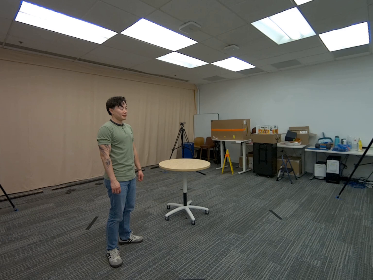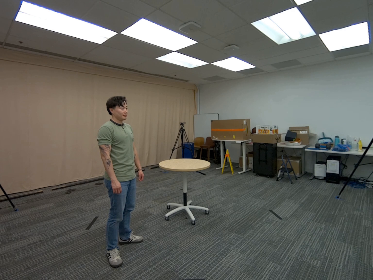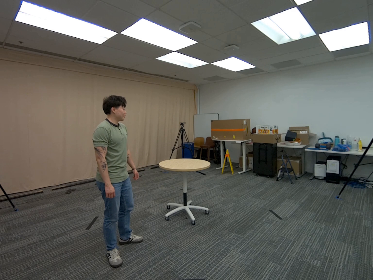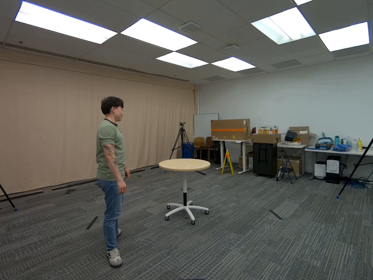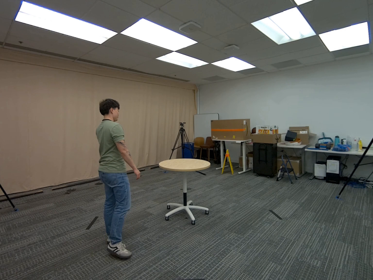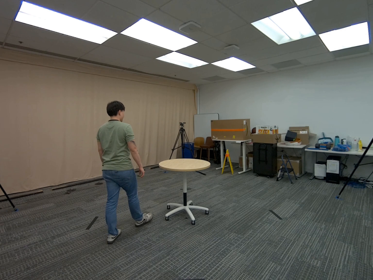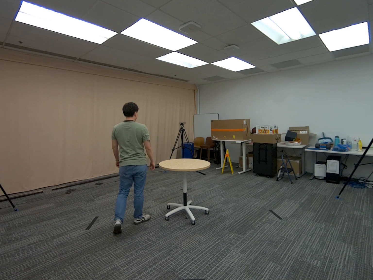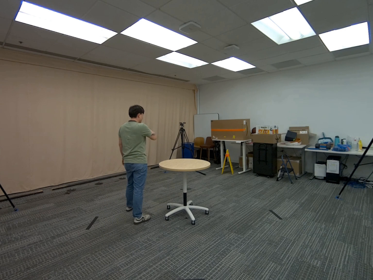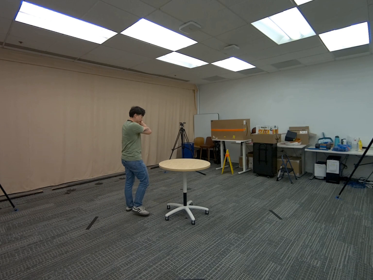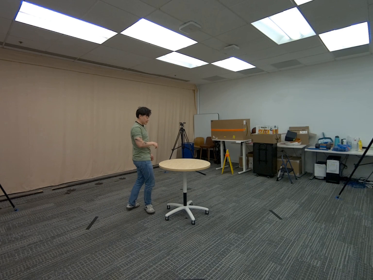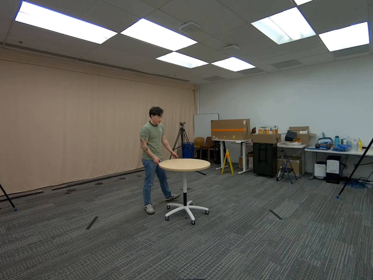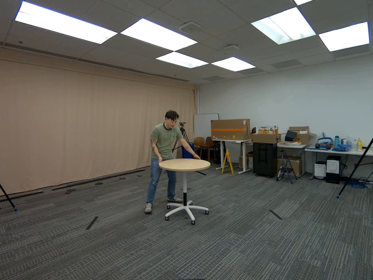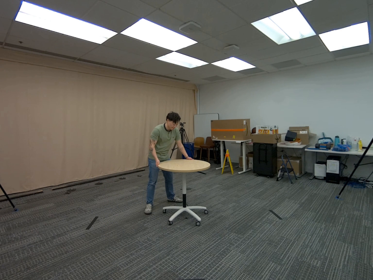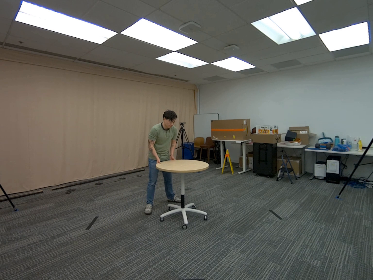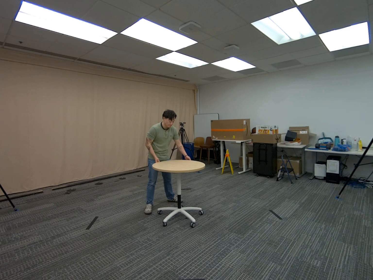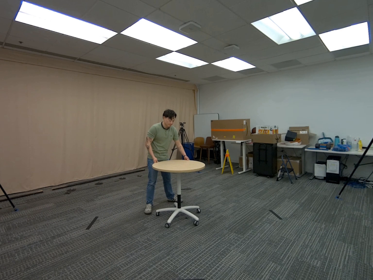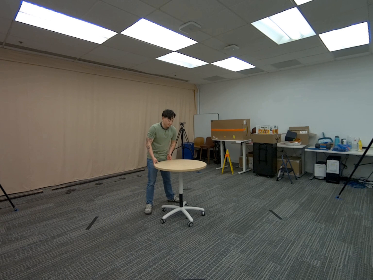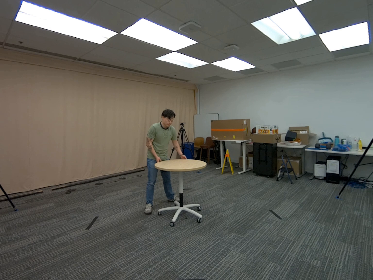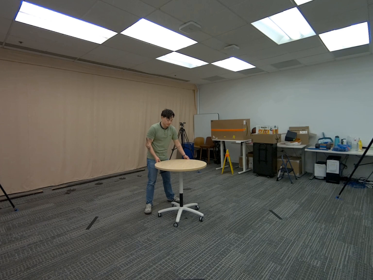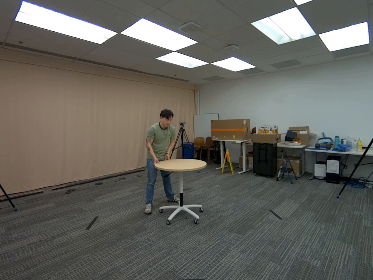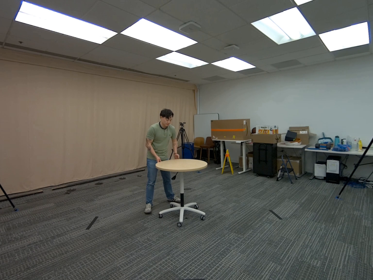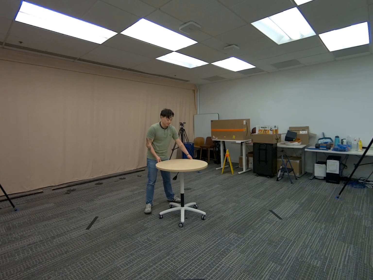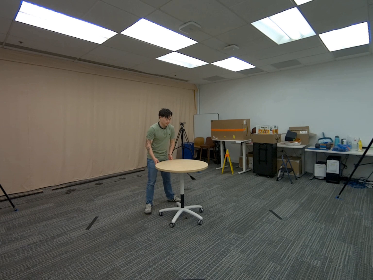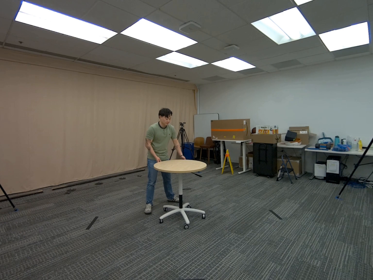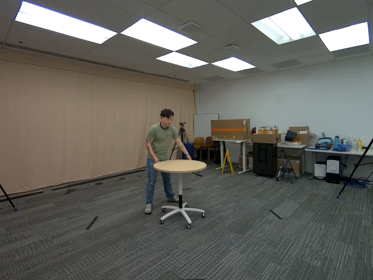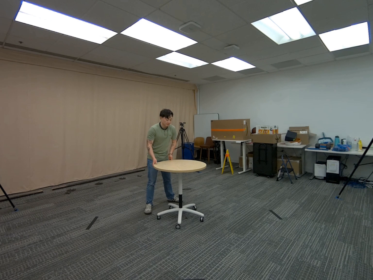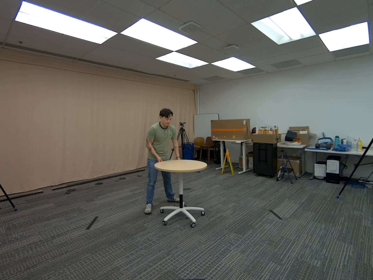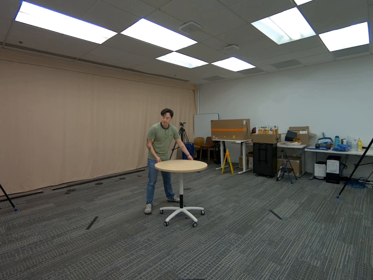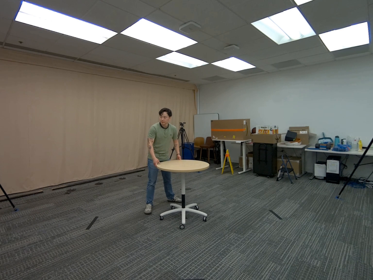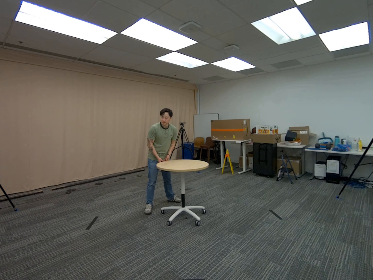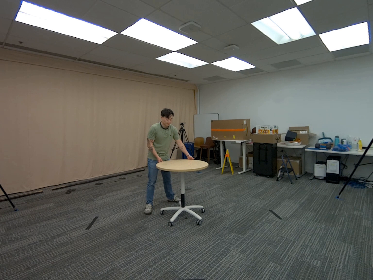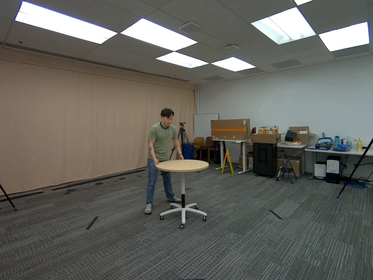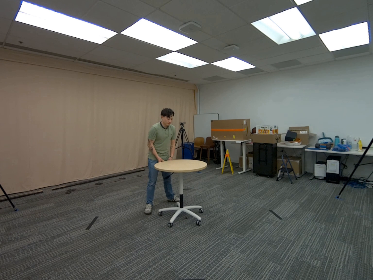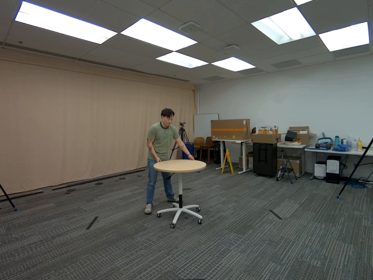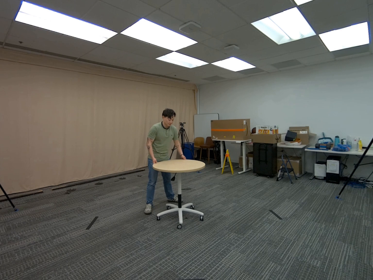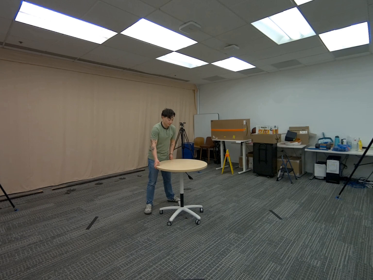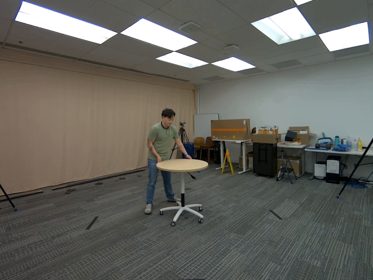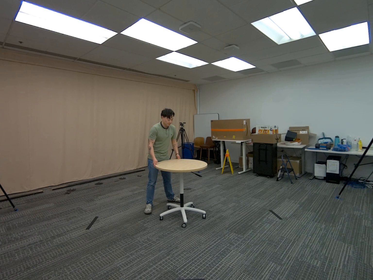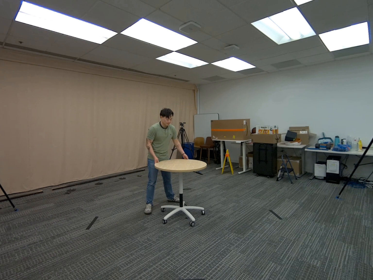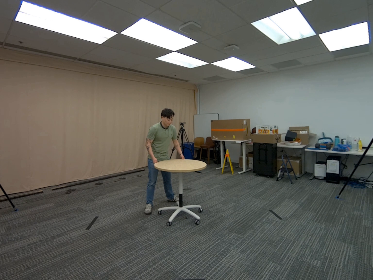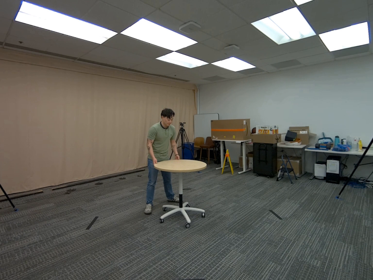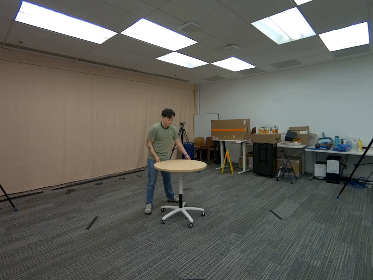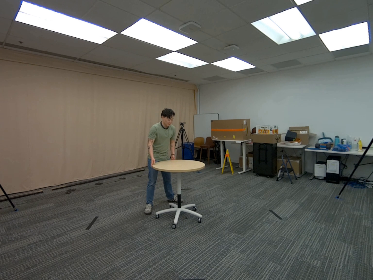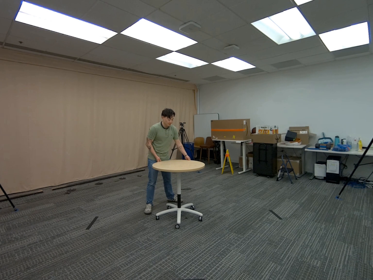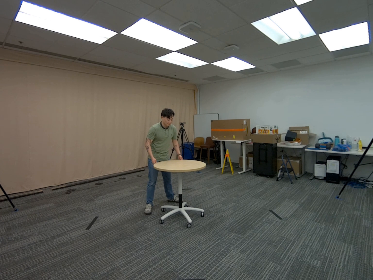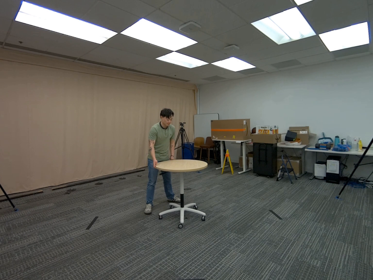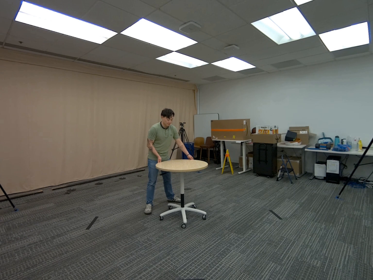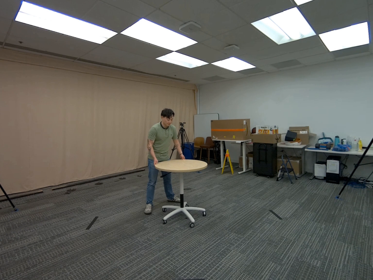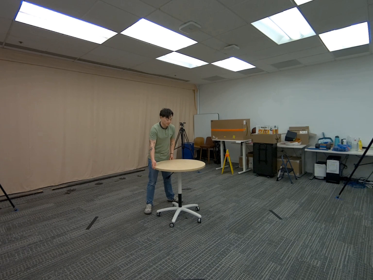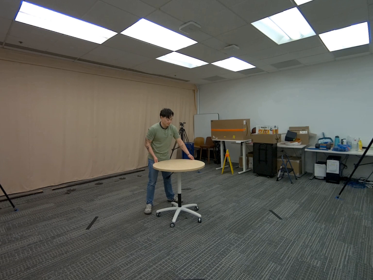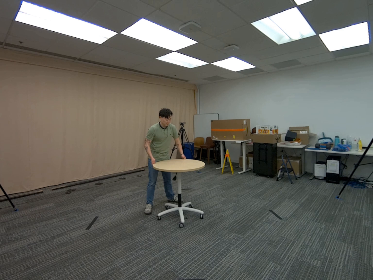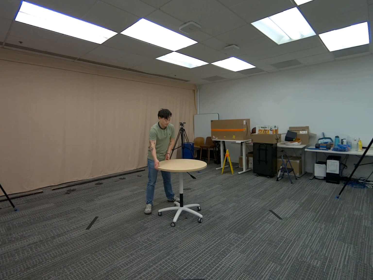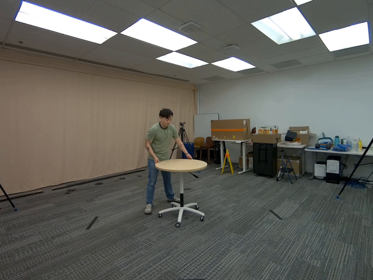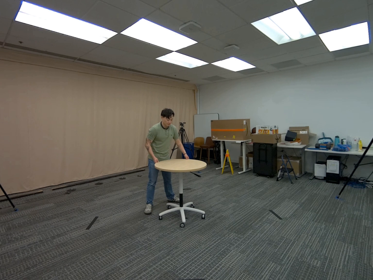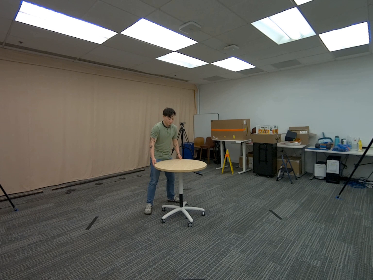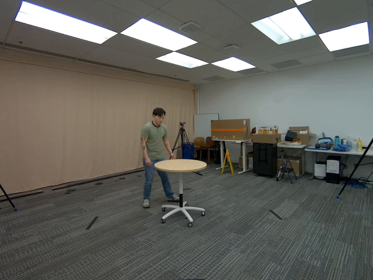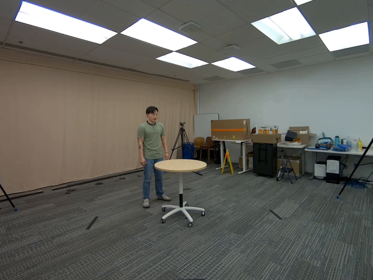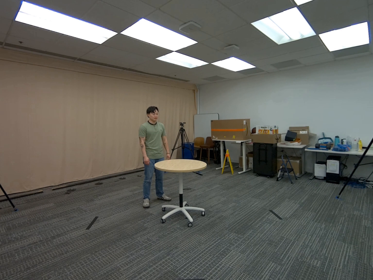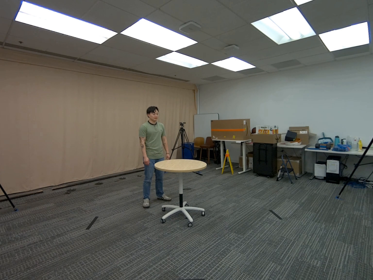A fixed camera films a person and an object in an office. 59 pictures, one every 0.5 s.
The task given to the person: Walk to the round table, grab the table with both hands and spin the table in place.
